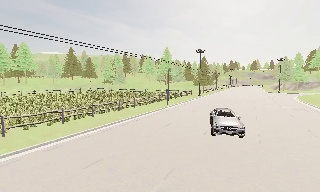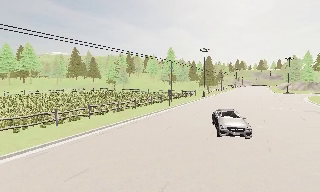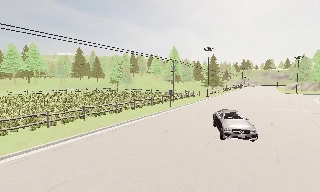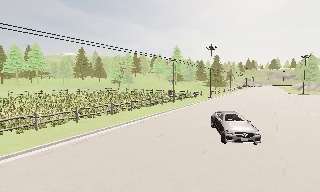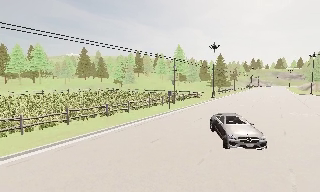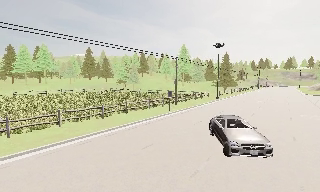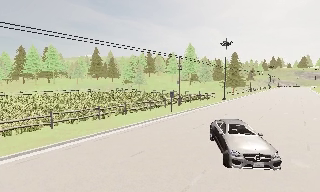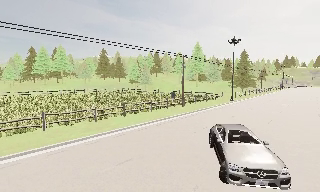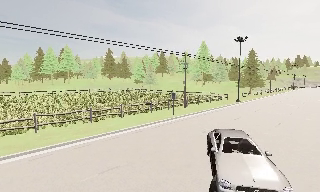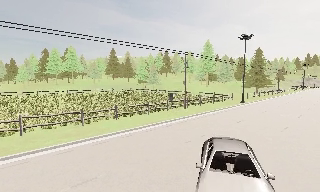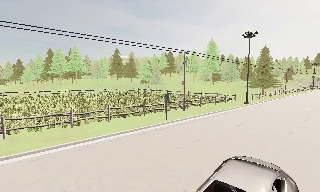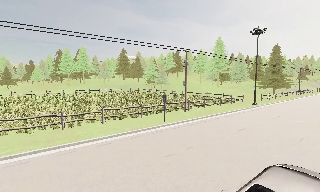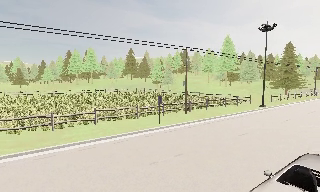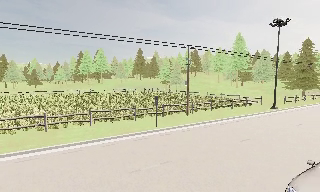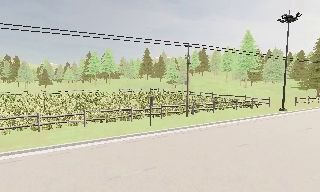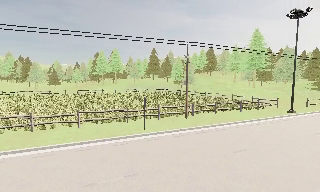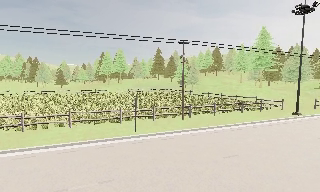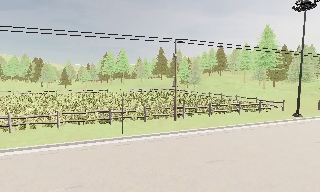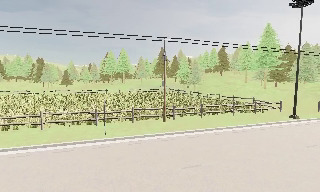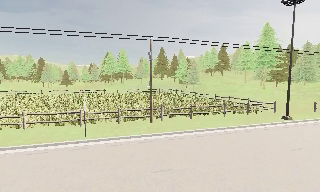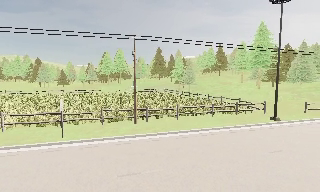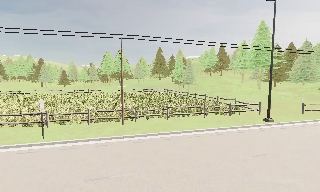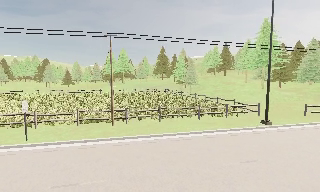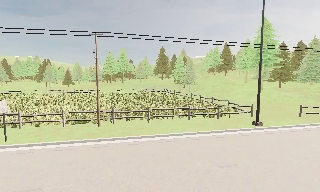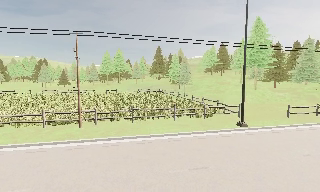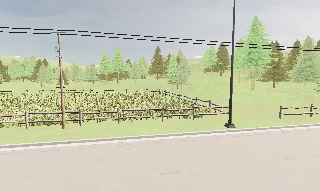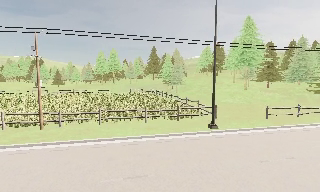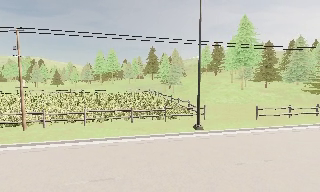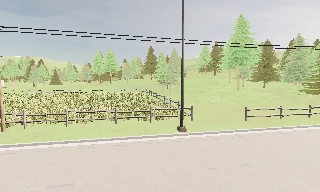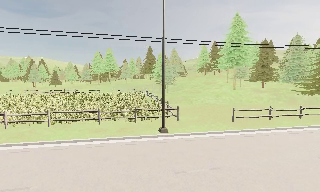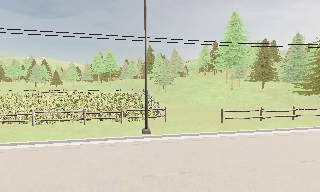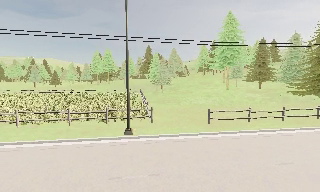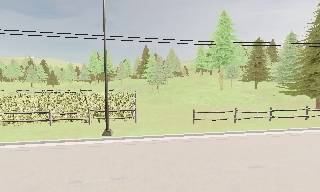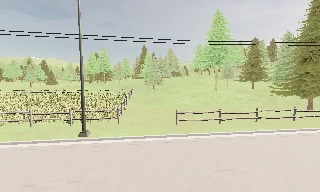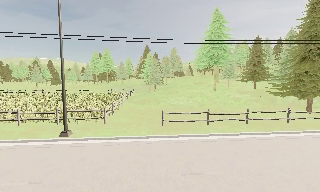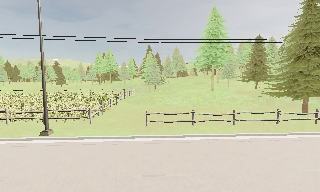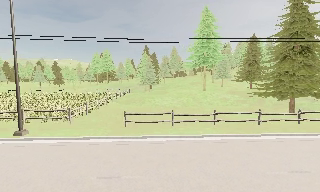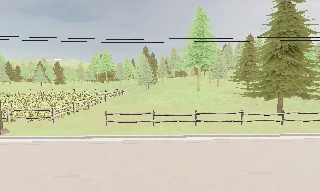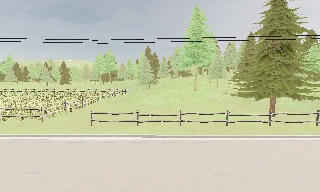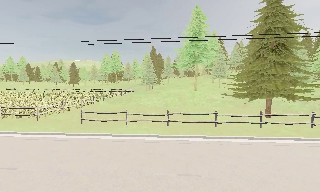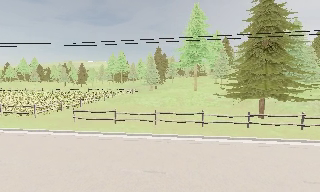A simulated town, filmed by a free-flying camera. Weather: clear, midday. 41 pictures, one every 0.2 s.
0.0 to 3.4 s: The camera pans to its left, which is counterclockwise from overhead, by about 40 degrees. It travels to its right and forward, about 20 m.
3.4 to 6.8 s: The camera pans to its left, which is counterclockwise from overhead, by about 15 degrees. It travels to its right, about 25 m, so close, fixed things drift to the left.
6.8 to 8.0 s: The camera pans to its left, which is counterclockwise from overhead, by about 10 degrees. It travels to its right, about 11 m, so close, fixed things drift to the left.
The film runs backward here.
